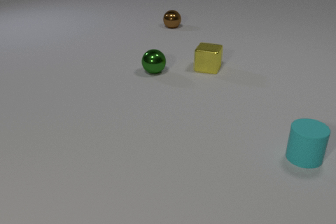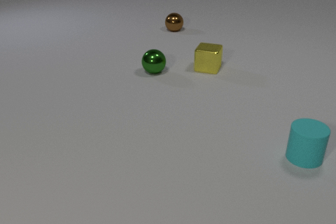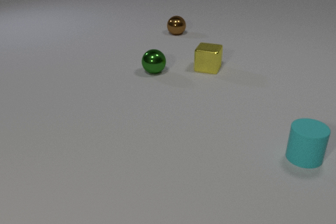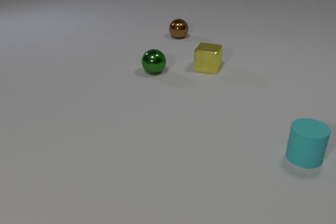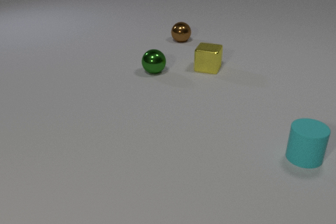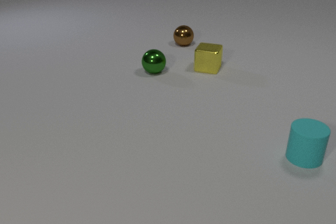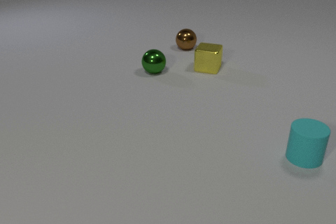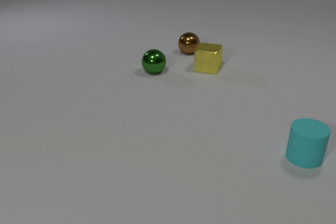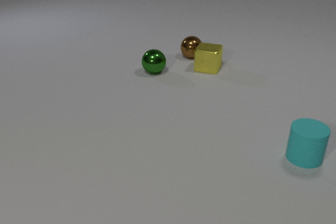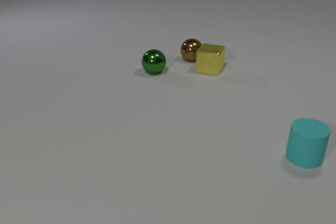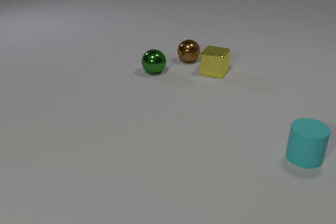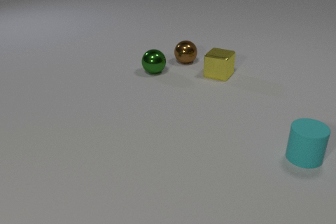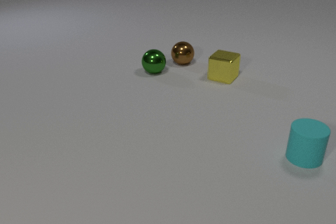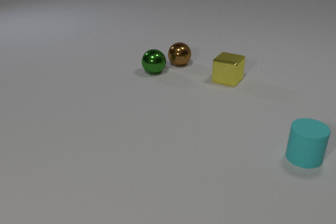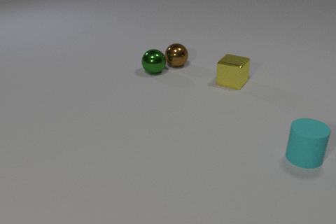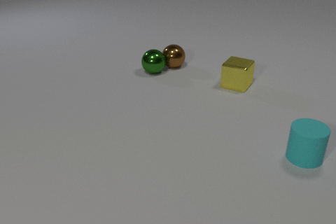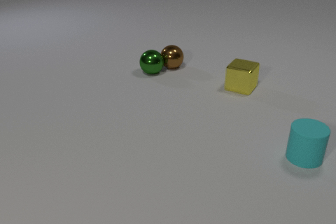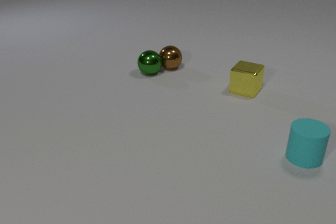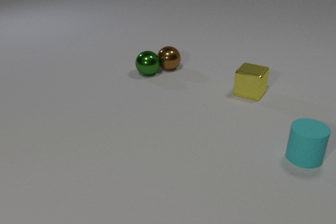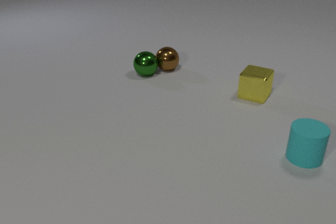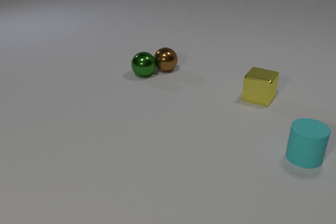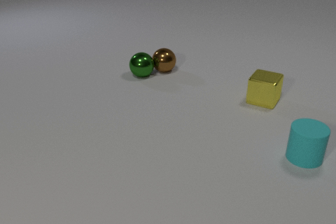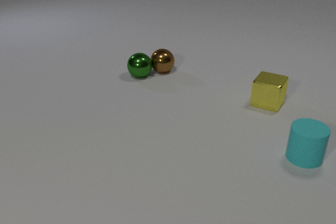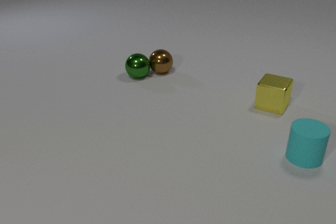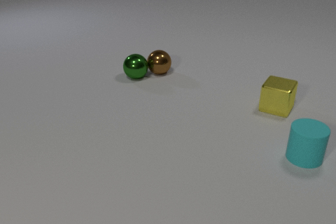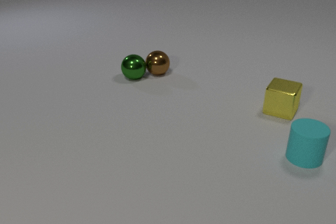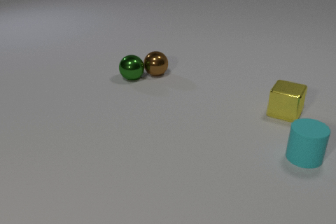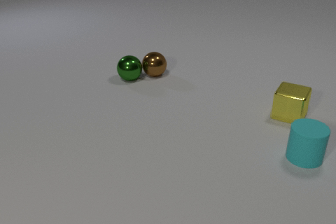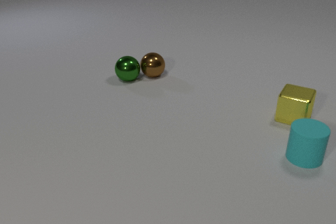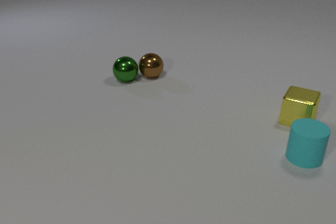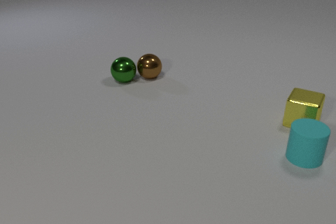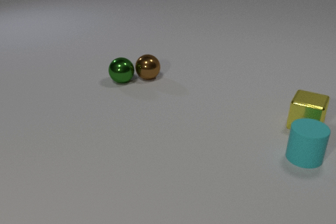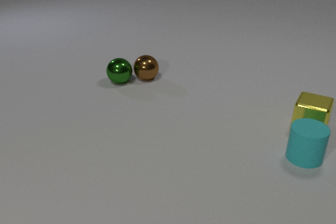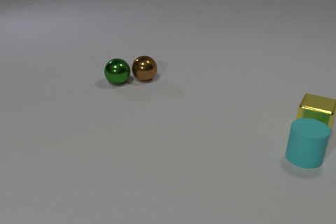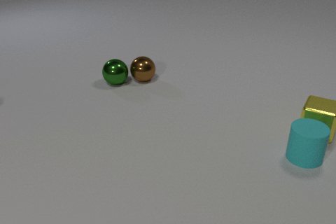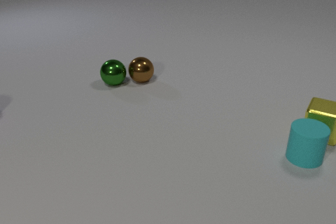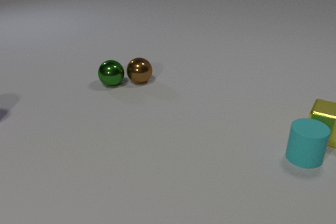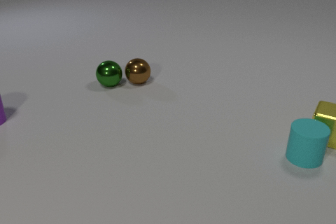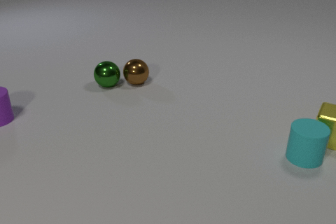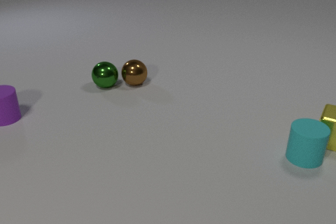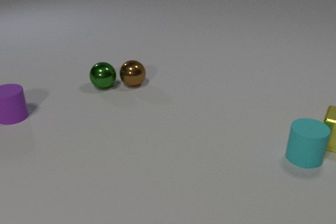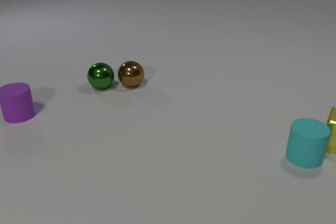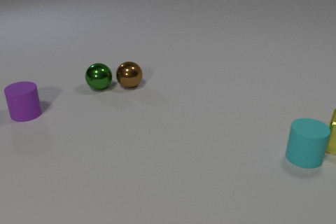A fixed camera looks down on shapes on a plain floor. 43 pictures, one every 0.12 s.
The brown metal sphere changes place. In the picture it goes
toward the camera.
0.00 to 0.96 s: The brown metal sphere rolls toward the camera.
0.96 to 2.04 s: The brown metal sphere rolls toward the camera and to the left. The yellow metal cube slides toward the camera and to the right. The brown metal sphere and the yellow metal cube collide. The brown metal sphere and the green metal sphere collide.
2.04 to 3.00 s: The brown metal sphere rolls toward the camera and to the left. The yellow metal cube slides toward the camera and to the right. The green metal sphere rolls to the left and toward the camera.
3.00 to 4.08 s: The brown metal sphere rolls toward the camera and to the left. The yellow metal cube slides to the right and toward the camera. The green metal sphere rolls to the left and toward the camera.
4.08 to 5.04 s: The brown metal sphere rolls to the left and toward the camera. The yellow metal cube slides to the right and toward the camera. The green metal sphere rolls to the left and toward the camera. The purple rubber cylinder comes in at the left edge, slides to the right.
Are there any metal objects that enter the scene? no.
What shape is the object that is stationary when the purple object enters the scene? cylinder.
How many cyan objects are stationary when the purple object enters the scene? 1.
